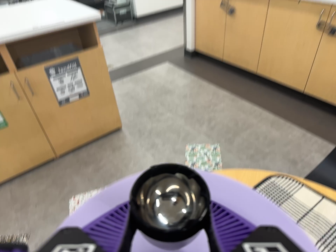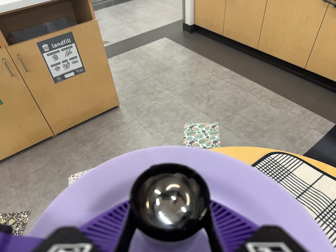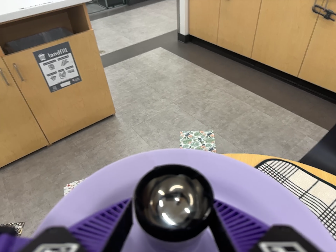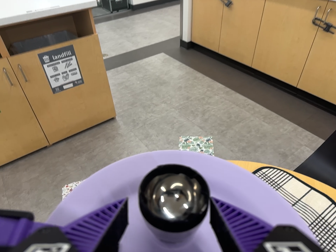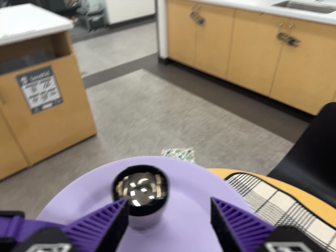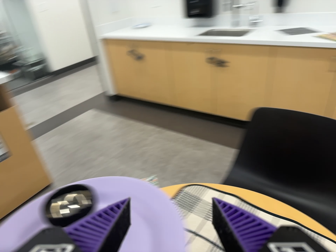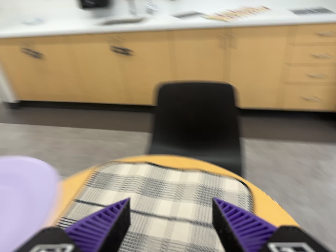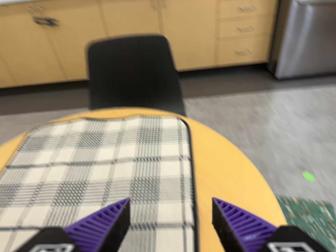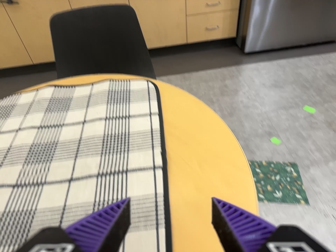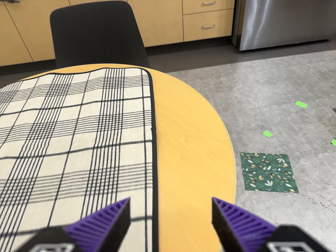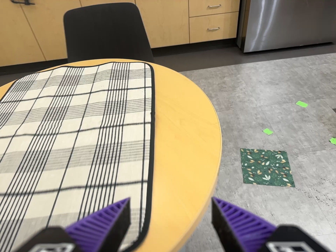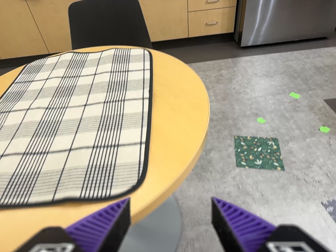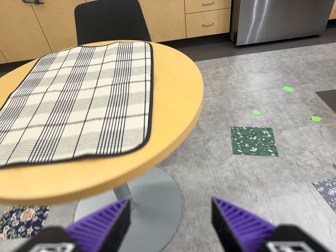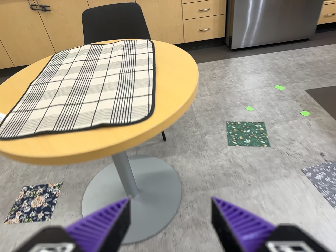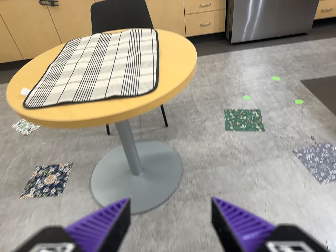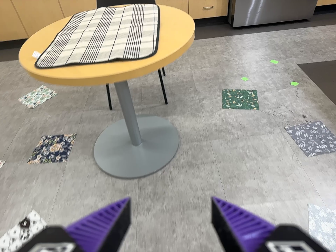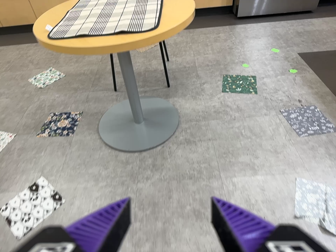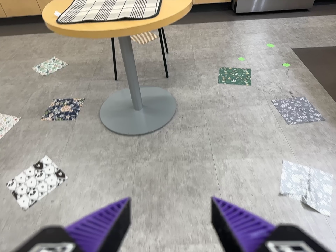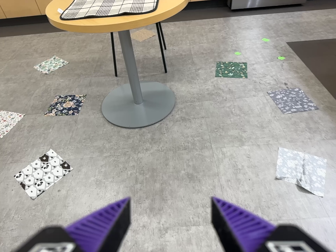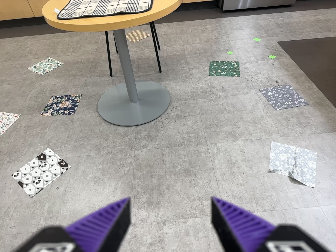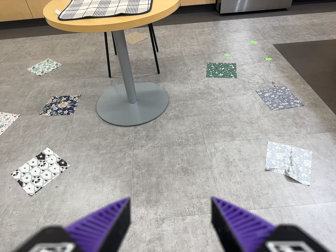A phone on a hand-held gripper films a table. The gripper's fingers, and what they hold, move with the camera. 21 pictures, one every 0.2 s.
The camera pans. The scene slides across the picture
to the left.
0.0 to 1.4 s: The scene slides to the left, as the camera pans about 45 degrees to its right. It travels to its right, toward the bottom of its view and backward, about 28 cm, so close, fixed things drift to the left. It rolls about its line of sight by about 30 degrees, and the scene rotates counterclockwise.
1.4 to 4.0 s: The camera travels backward and toward the bottom of its view, about 130 cm, so what stands in front gets smaller.
The film runs backward here.
